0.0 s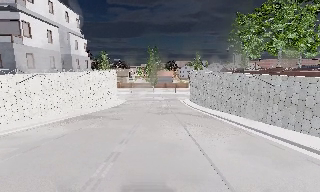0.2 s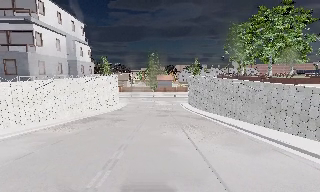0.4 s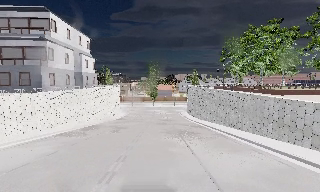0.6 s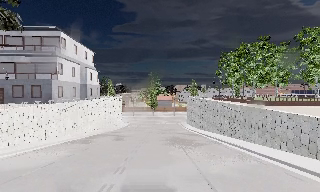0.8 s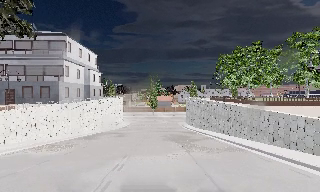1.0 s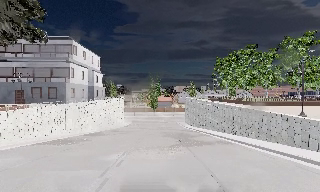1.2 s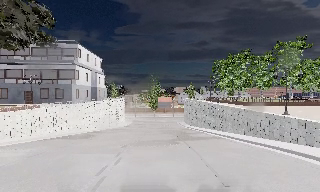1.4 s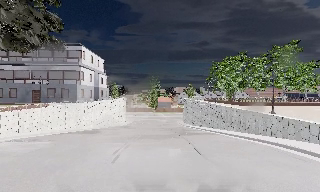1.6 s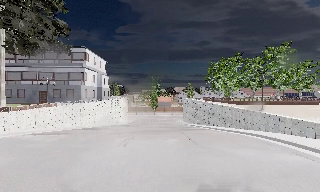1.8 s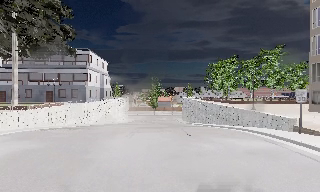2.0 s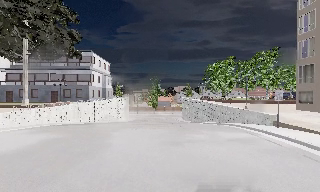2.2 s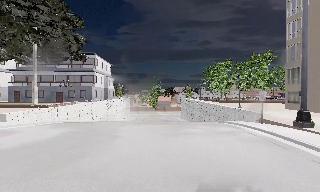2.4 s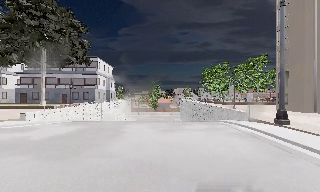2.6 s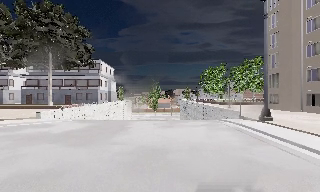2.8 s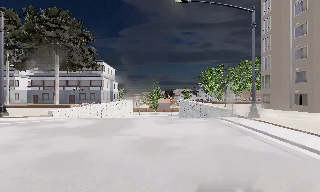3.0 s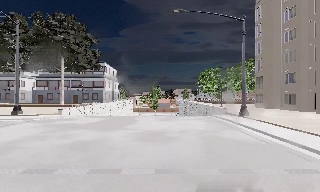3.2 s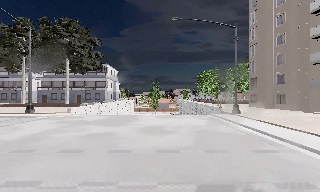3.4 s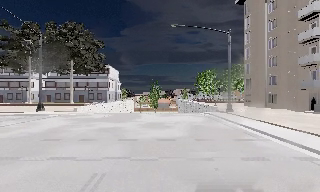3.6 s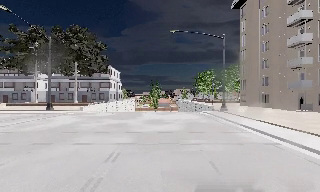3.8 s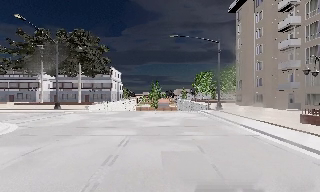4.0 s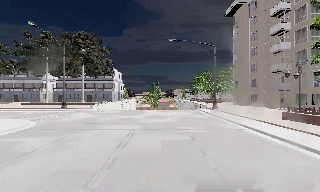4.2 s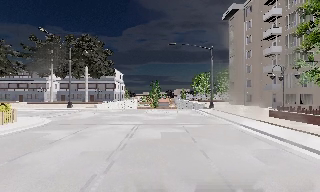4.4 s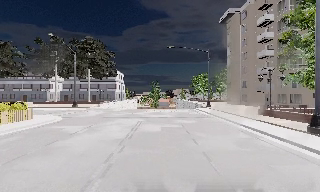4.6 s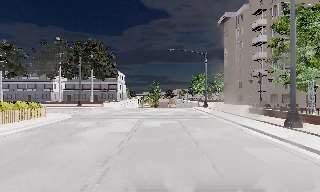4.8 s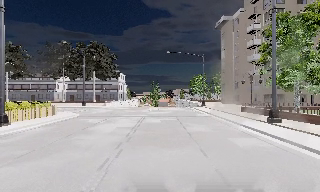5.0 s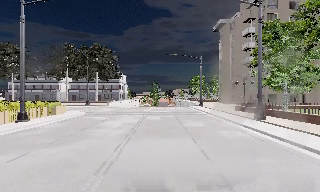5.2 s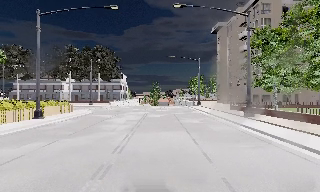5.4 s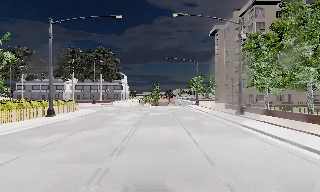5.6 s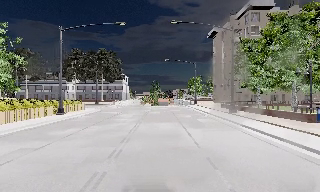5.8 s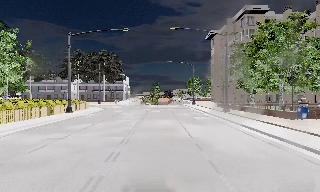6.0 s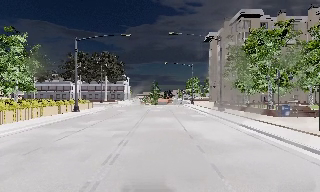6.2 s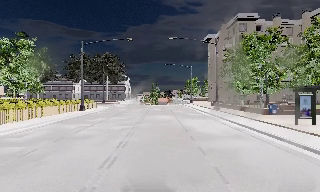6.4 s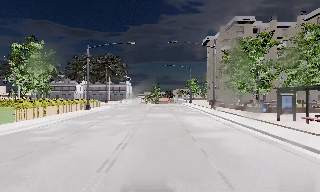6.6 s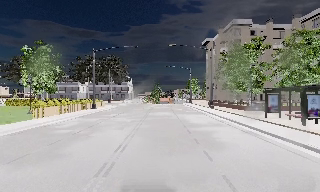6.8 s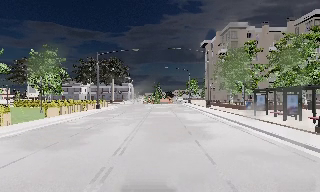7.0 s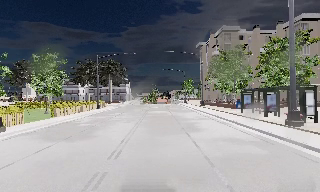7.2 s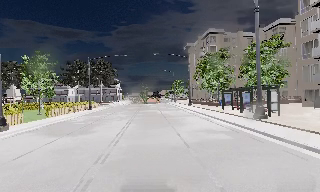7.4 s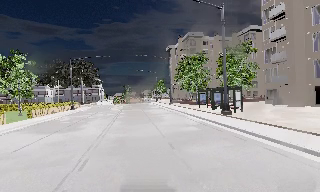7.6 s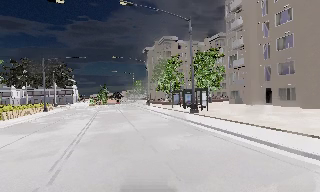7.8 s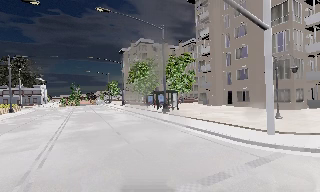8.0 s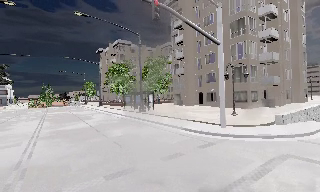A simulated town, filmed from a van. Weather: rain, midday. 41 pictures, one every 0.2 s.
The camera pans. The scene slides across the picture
to the left.
The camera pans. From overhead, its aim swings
clockwise.
0.0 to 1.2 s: The camera travels backward, about 11 m, so what stands in front gets smaller. Its aim tips upward by about 10 degrees, and the scene shifts downward.
1.2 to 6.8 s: The camera travels backward, about 50 m, so what stands in front gets smaller.
6.8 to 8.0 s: The camera pans to its right, which is clockwise from overhead, by about 35 degrees. It travels backward, about 10 m.
The film runs backward here.
